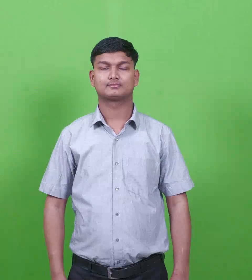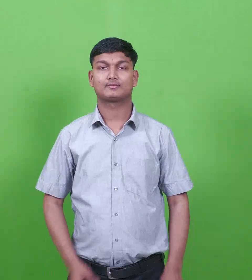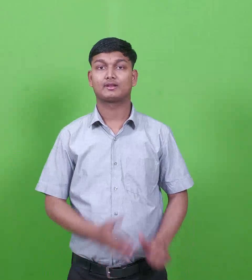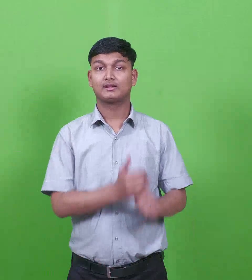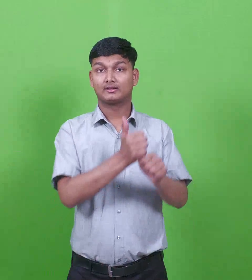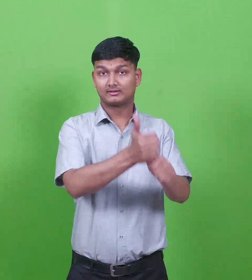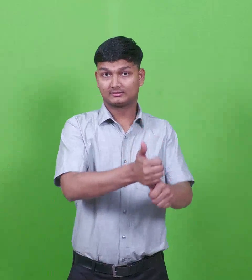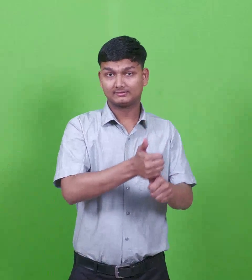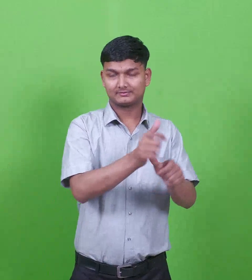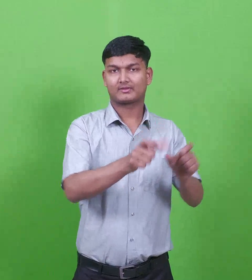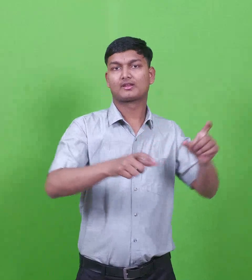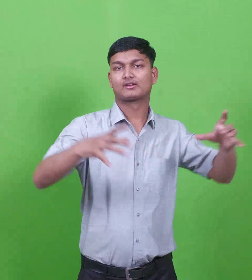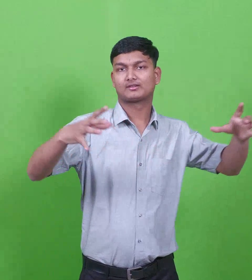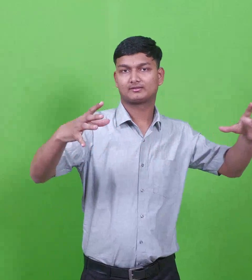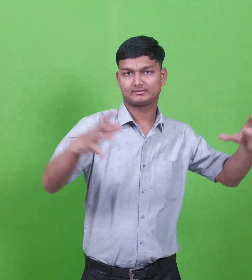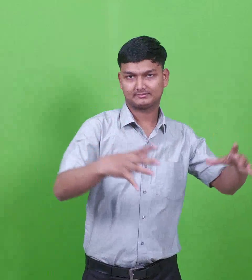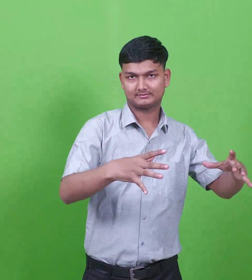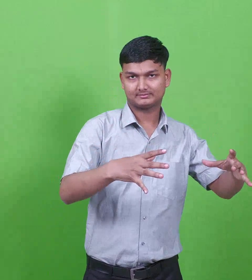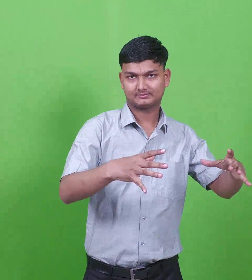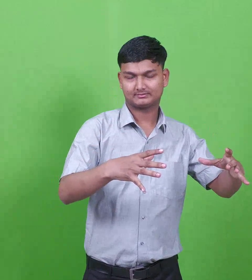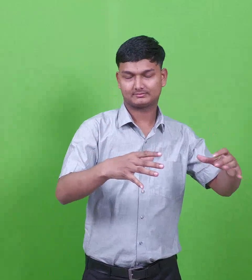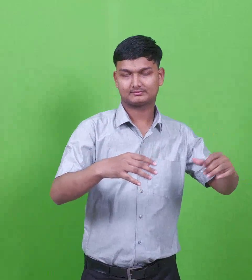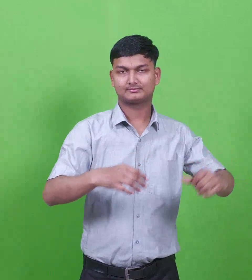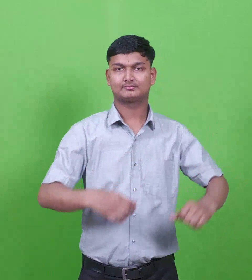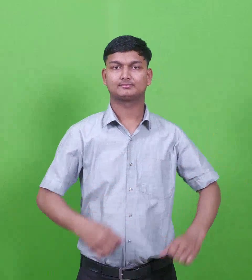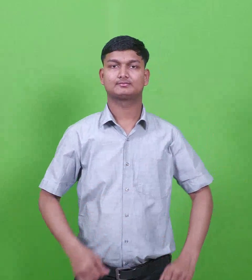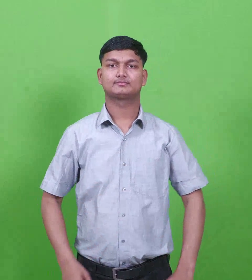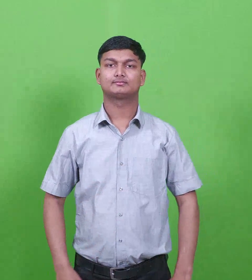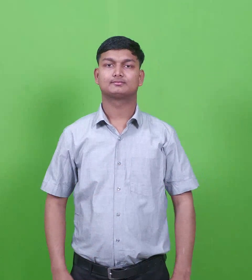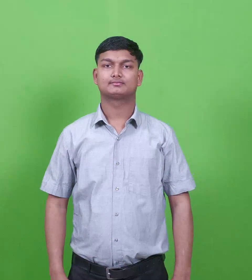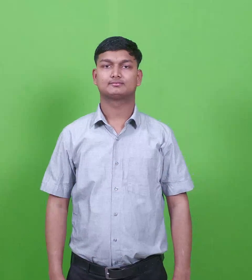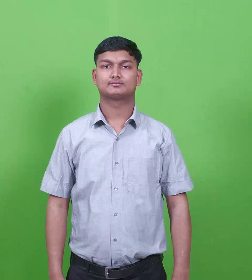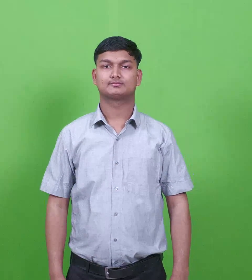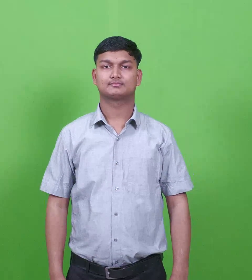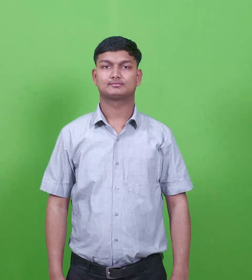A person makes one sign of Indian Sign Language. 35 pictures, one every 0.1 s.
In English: amorites
